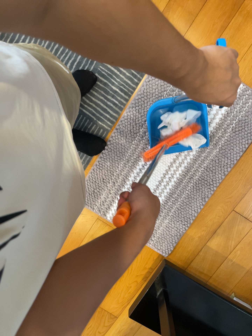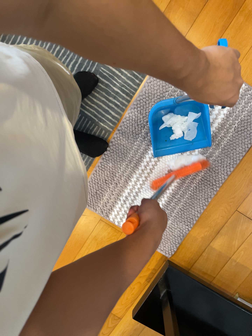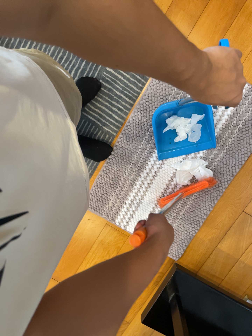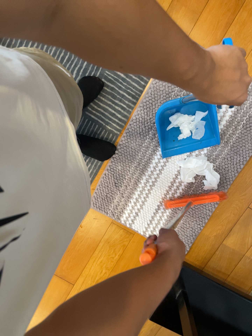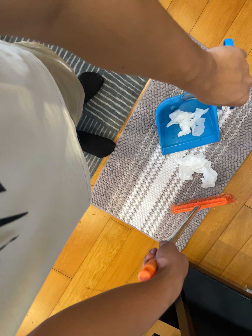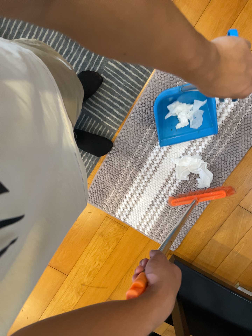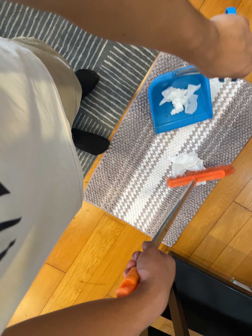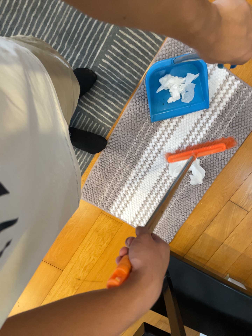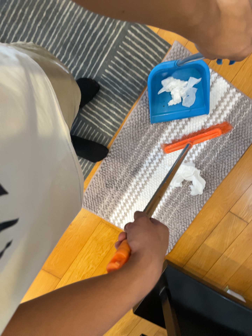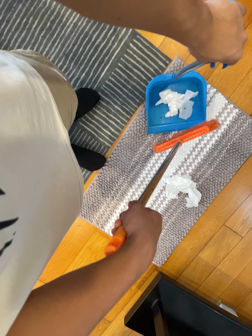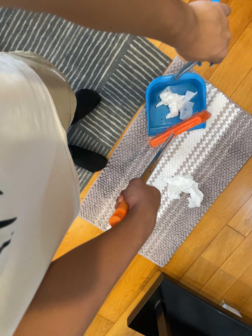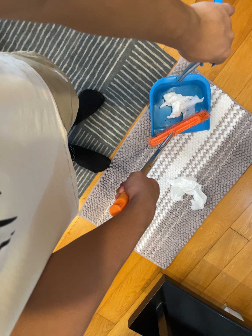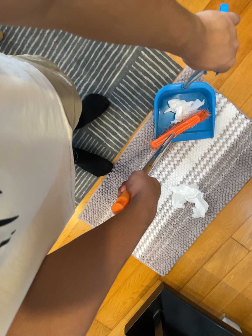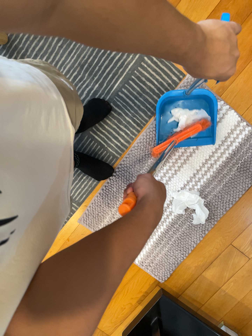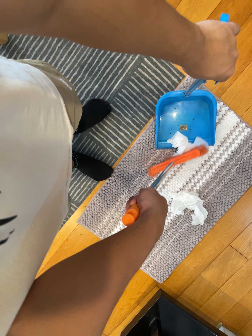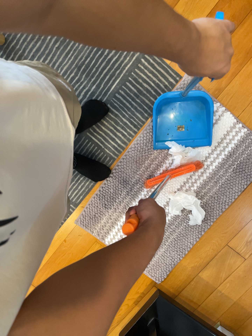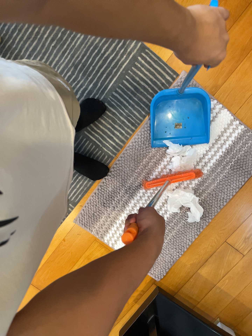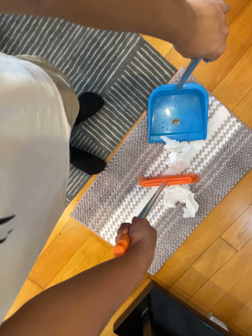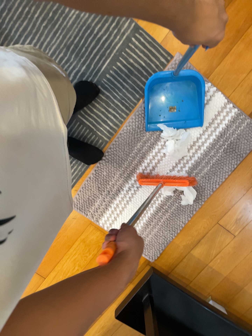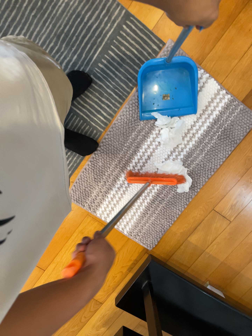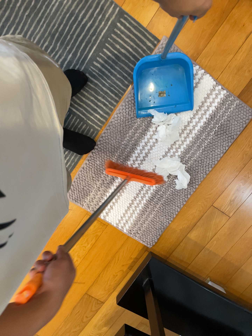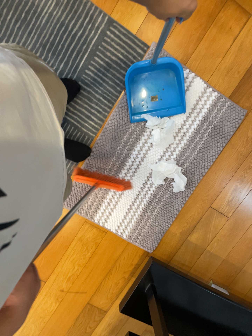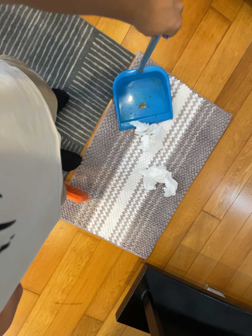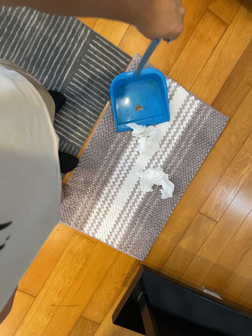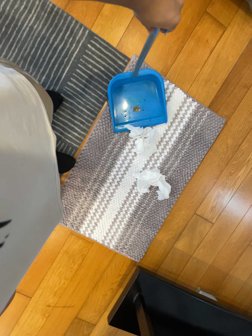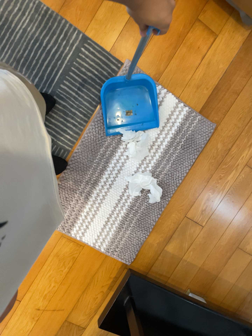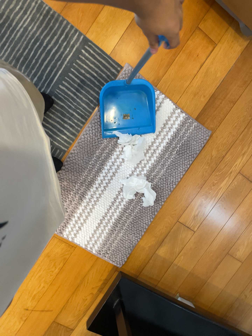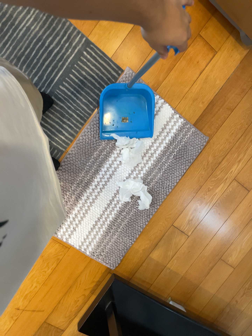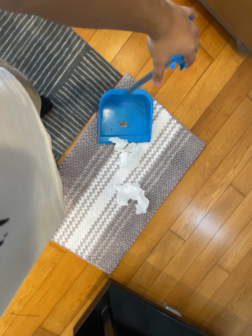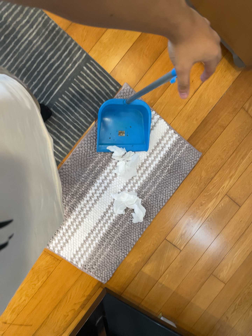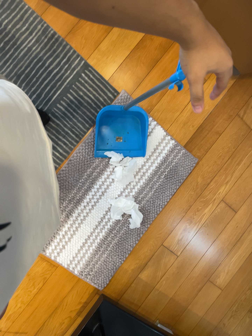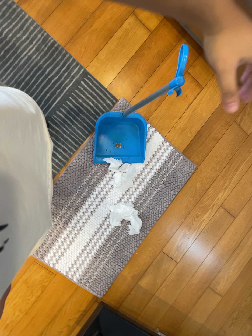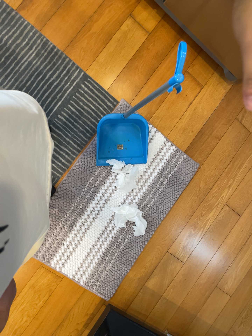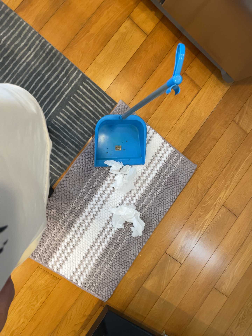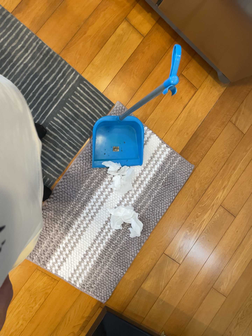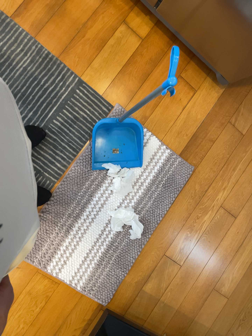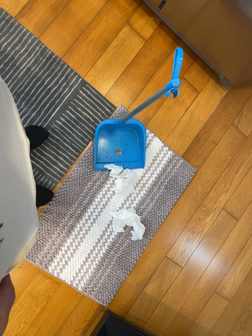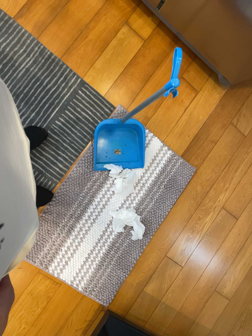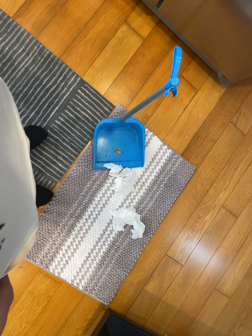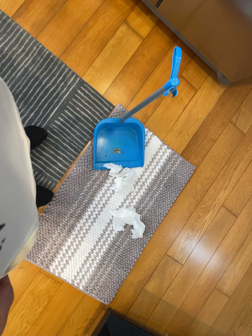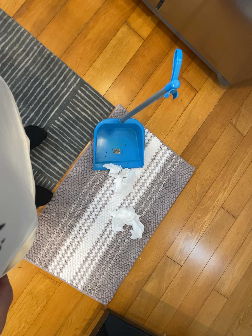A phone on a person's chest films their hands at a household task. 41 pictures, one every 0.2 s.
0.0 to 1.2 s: The camera travels toward the top of its view and to its left, about 10 cm.
1.2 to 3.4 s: The camera travels toward the top of its view, about 5 cm, so close, fixed things drift downward.
3.4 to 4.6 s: The camera rolls about its line of sight by about 10 degrees, and the scene rotates counterclockwise.
4.6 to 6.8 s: The camera travels to its left and backward, about 8 cm. Its aim tips toward the top of its view by about 10 degrees, and the scene shifts downward.
6.8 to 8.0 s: The camera keeps its place and its aim.
The film runs backward here.
